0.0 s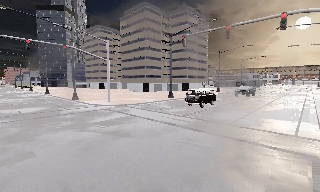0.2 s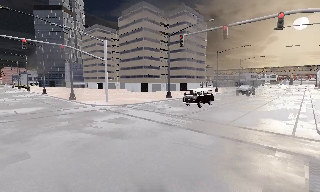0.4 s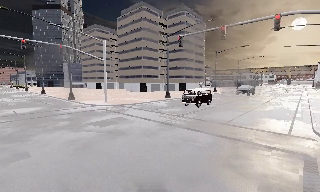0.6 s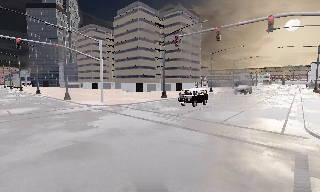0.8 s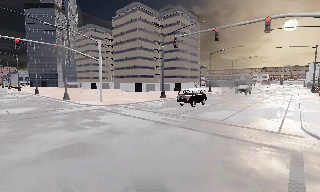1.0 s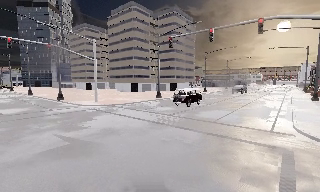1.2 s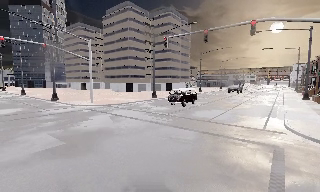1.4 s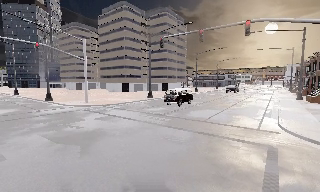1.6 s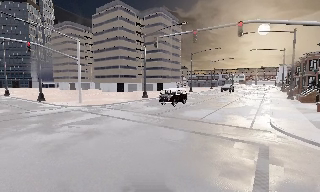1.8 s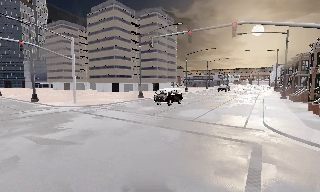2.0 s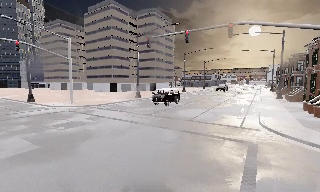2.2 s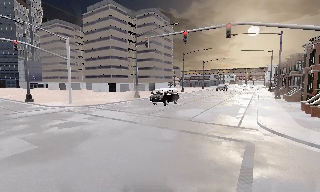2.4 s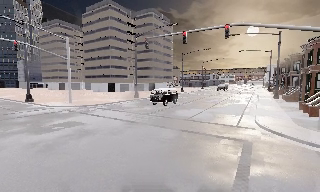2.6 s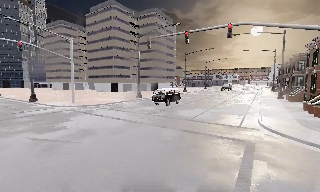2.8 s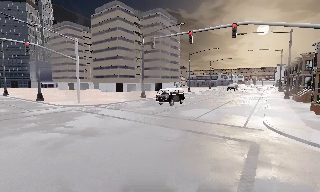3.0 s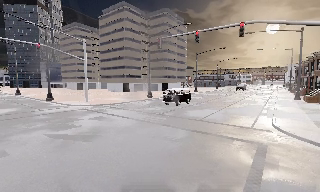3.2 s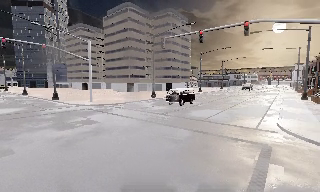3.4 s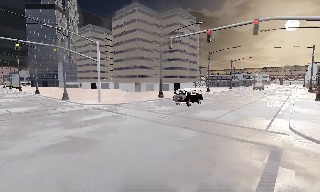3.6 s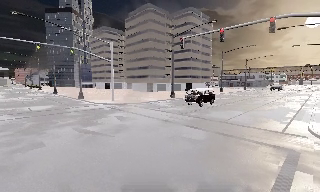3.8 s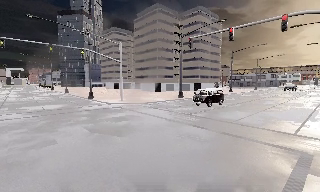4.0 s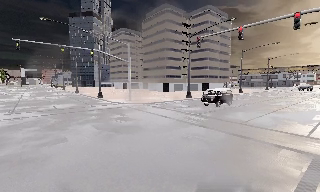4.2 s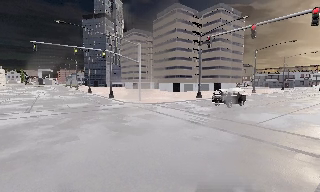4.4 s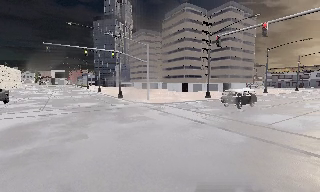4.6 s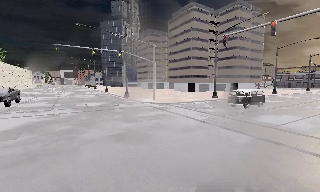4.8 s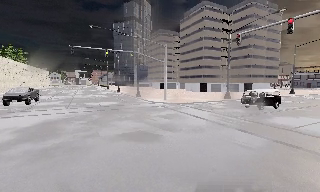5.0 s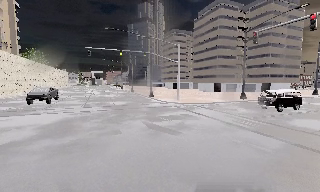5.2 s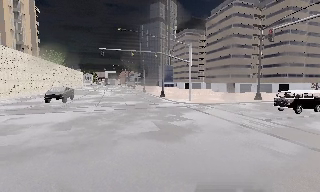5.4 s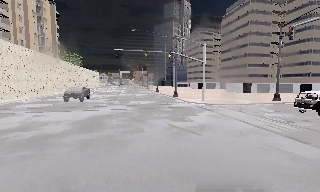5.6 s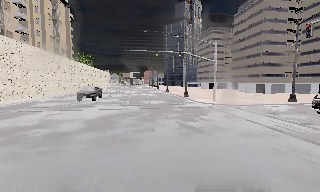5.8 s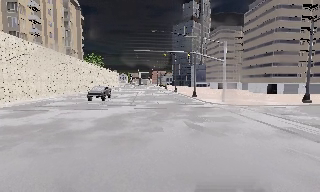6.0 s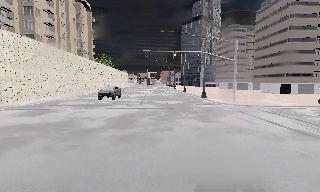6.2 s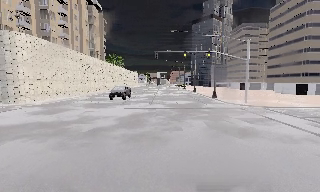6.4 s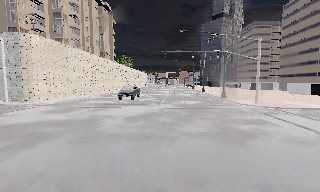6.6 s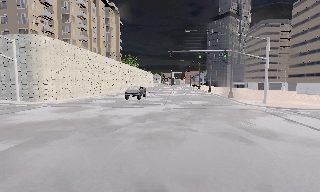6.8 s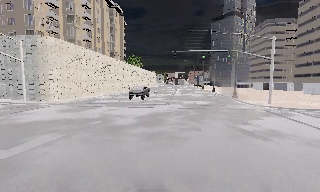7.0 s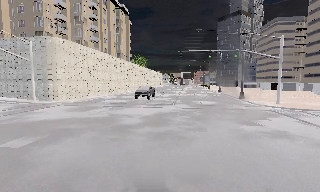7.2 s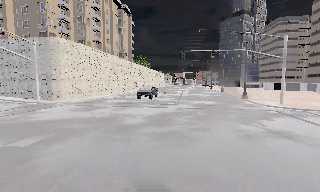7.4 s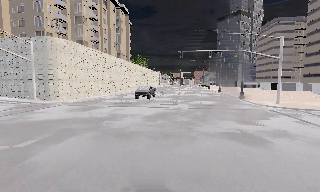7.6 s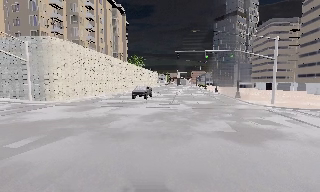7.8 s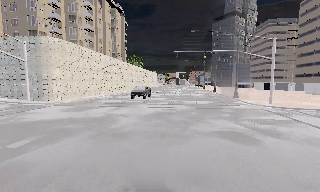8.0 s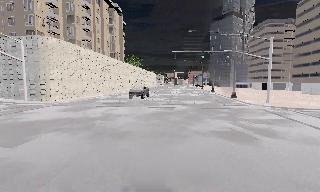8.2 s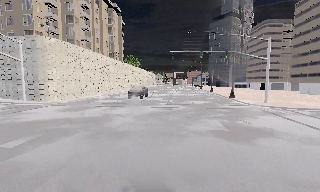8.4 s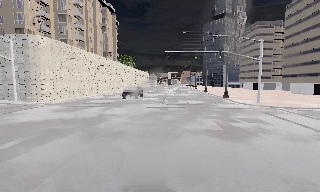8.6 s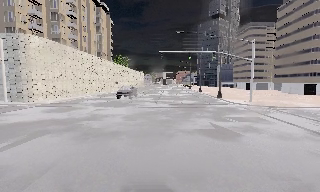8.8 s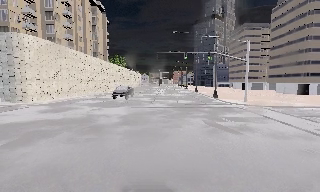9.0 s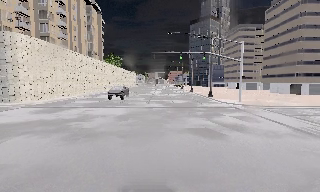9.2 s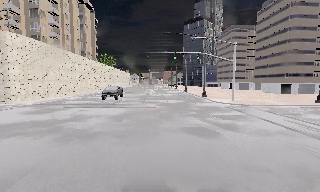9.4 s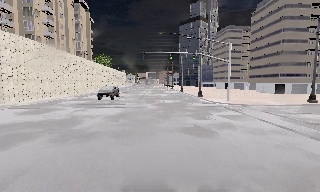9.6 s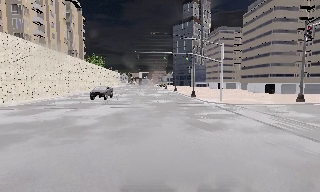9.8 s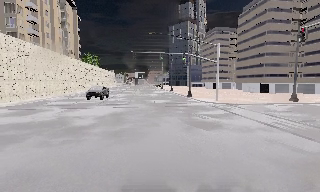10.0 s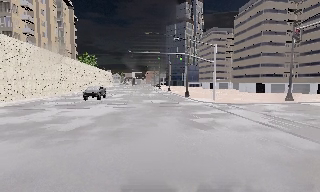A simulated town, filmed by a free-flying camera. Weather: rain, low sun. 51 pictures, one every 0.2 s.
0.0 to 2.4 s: The scene slides to the left, as the camera pans about 10 degrees to its right. It travels backward, about 0.5 m, so what stands in front gets smaller.
2.4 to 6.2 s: The camera swings to its left by about 60 degrees, and the scene slides to the right. It travels backward and to its right, about 1 m.
6.2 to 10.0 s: The camera travels backward, about 1 m, so what stands in front gets smaller.
The film runs backward here.
